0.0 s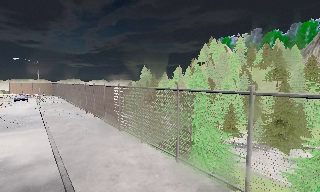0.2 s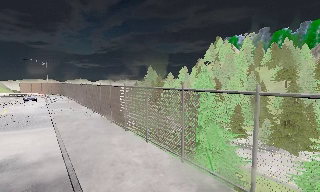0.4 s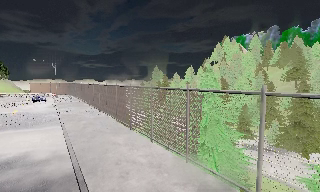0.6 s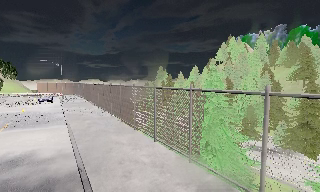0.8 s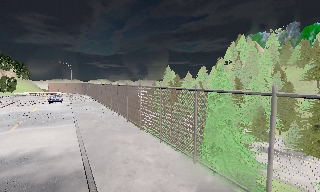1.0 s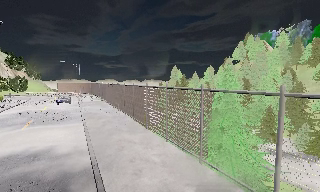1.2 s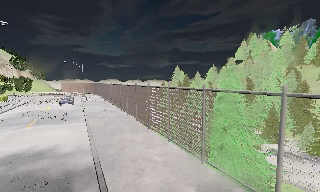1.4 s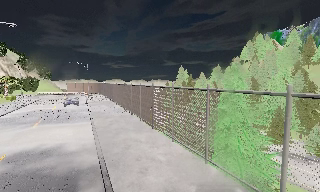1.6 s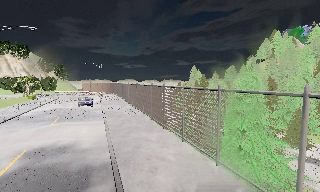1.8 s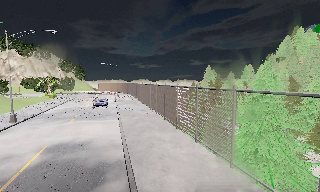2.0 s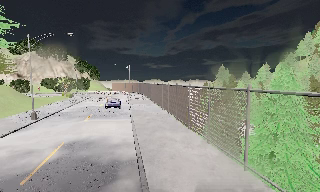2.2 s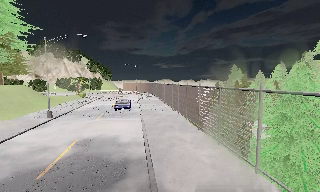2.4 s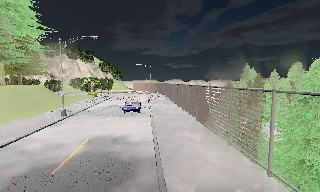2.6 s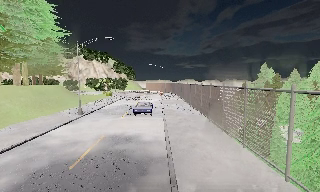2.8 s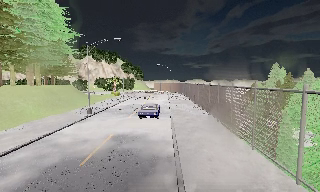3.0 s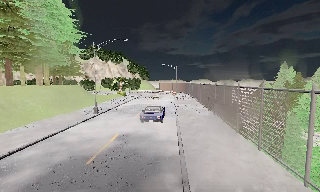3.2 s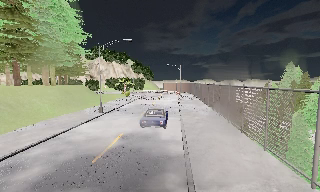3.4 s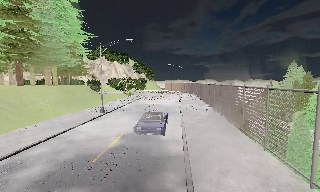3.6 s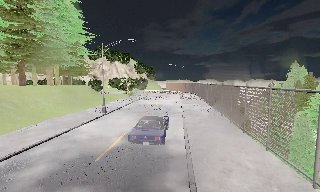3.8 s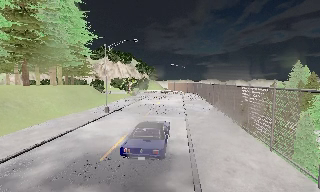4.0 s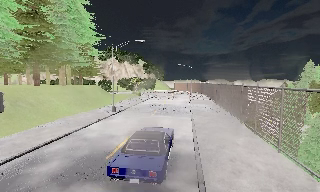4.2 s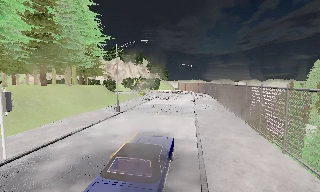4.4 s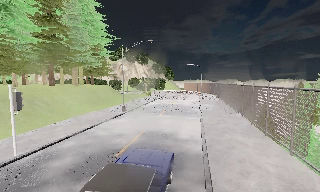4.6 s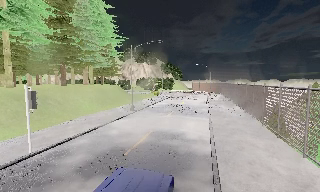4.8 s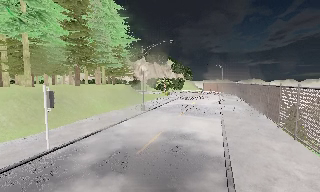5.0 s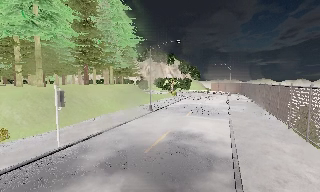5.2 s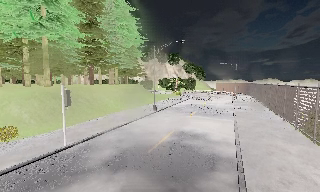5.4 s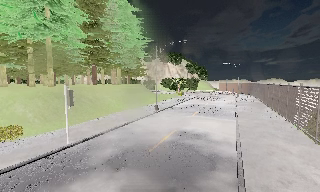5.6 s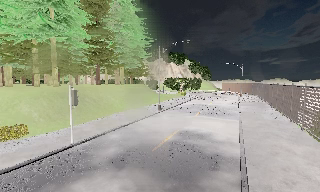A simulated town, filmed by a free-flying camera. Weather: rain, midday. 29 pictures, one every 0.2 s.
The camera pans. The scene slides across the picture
to the right.
The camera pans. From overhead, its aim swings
counterclockwise.
0.0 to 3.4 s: The camera swings to its left by about 45 degrees, and the scene slides to the right. It travels backward and to its right, about 1 m.
3.4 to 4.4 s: The camera shifts only a little, or ends up much as it began.
4.4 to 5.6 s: The camera pans to its left, which is counterclockwise from overhead, by about 15 degrees.
The film runs backward here.
